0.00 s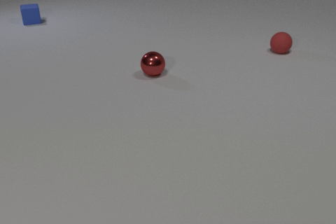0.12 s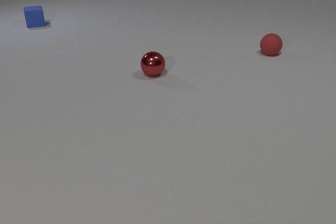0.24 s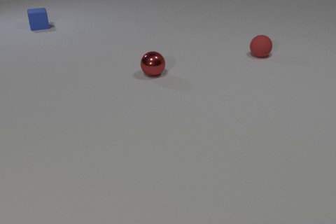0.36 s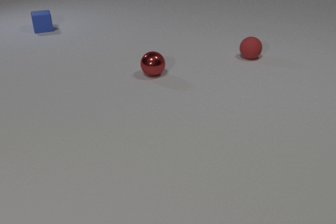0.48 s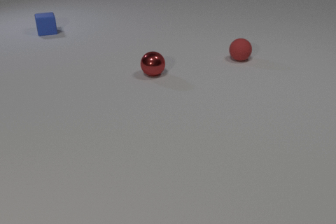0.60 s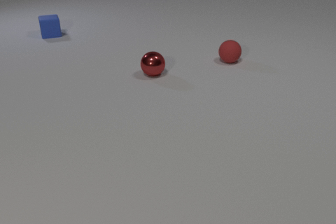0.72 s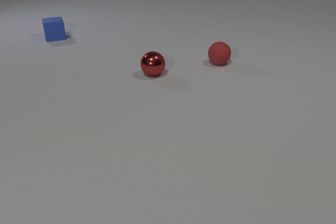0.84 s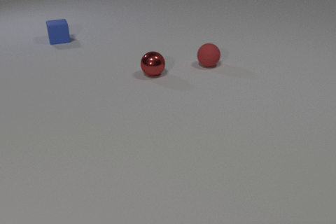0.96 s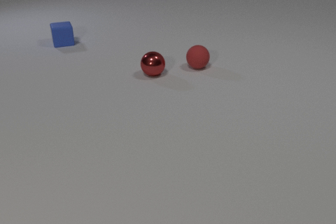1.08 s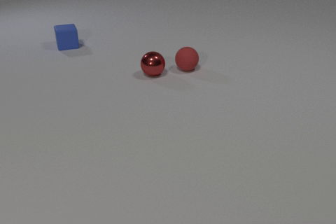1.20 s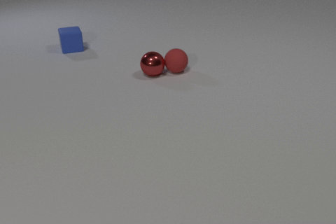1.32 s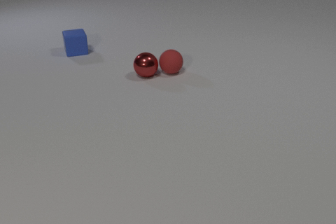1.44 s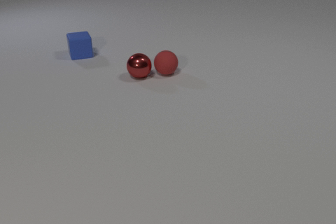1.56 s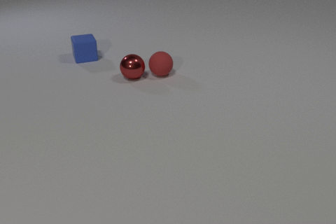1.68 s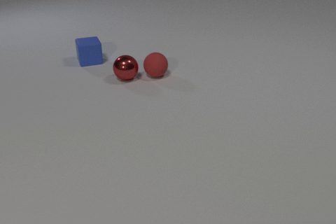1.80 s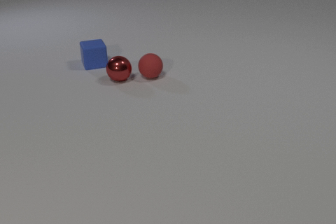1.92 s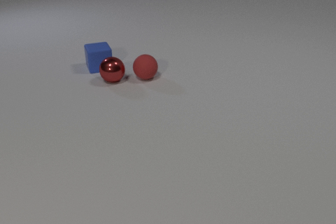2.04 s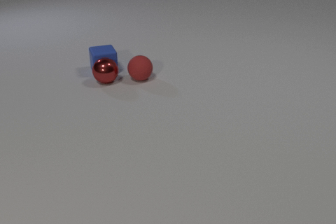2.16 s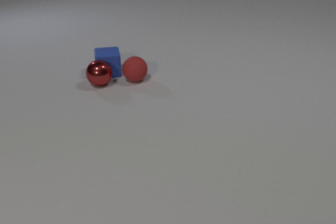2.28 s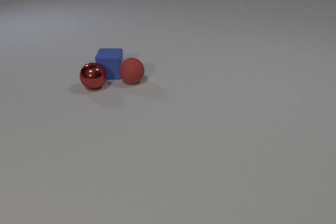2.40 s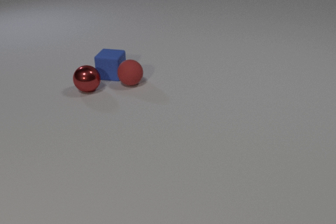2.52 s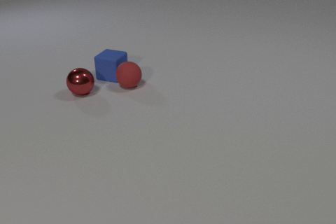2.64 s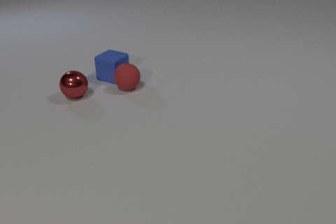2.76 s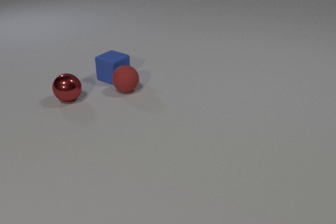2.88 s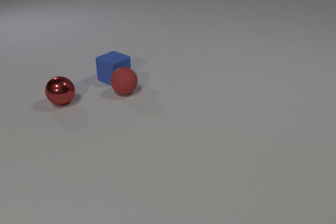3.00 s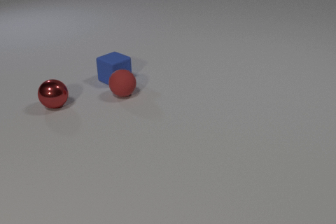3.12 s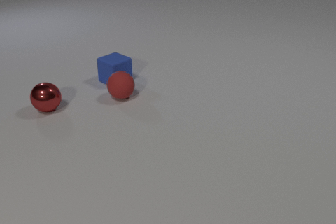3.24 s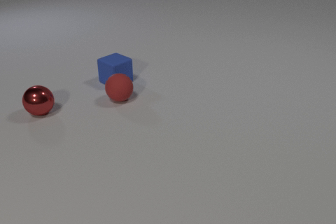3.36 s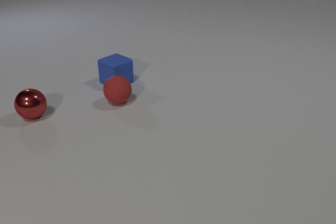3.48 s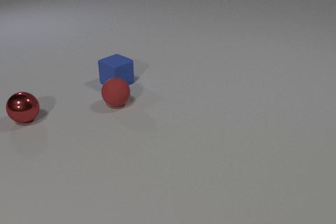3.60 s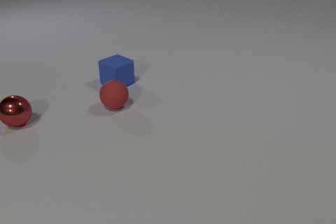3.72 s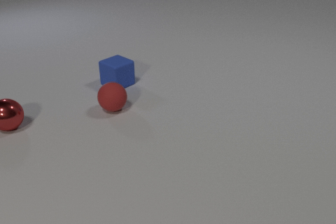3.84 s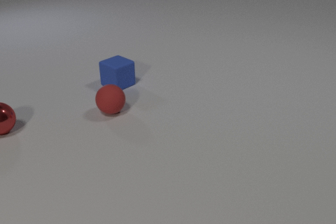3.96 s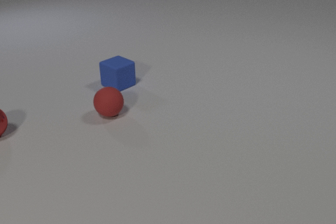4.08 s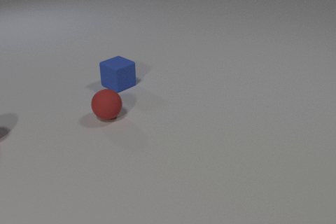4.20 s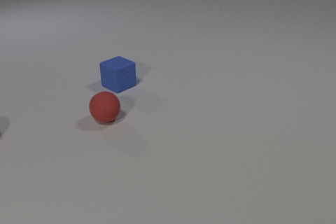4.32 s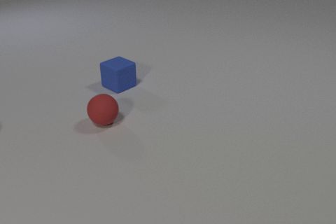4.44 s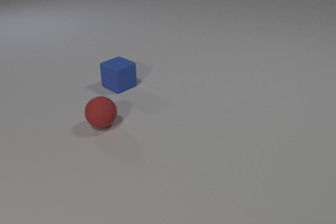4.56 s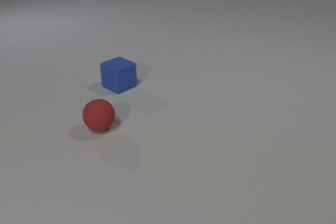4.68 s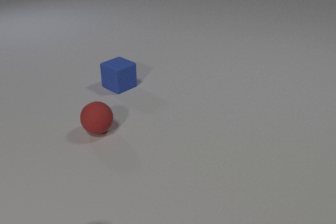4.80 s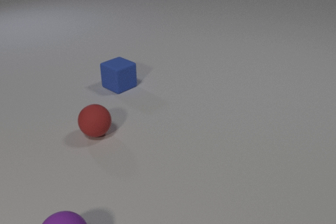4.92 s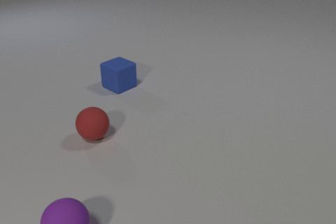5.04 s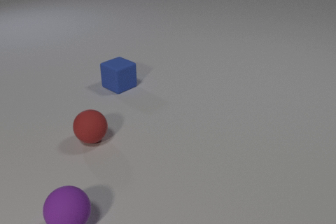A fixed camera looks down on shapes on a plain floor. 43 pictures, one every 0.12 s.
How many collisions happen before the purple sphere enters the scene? 3.
Are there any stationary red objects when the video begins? yes.
How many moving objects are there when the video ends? 2.
0.00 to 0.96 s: The red rubber sphere rolls to the left and toward the camera. The blue rubber cube slides toward the camera.
0.96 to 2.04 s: The red rubber sphere rolls to the left and toward the camera. The red metal sphere rolls to the left. The blue rubber cube slides toward the camera and to the right. The red rubber sphere and the red metal sphere collide. The red metal sphere and the blue rubber cube collide.
2.04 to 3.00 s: The red rubber sphere rolls toward the camera and to the left. The red metal sphere rolls to the left and toward the camera. The blue rubber cube slides toward the camera and to the right, spins so that its near face slides to the left, clockwise seen from above. The red rubber sphere and the blue rubber cube collide.
3.00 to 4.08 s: The red rubber sphere rolls toward the camera. The red metal sphere rolls to the left and toward the camera, leaves at the left edge. The blue rubber cube slides toward the camera.
4.08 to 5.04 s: The red rubber sphere rolls toward the camera and to the left. The purple rubber sphere comes in at the bottom edge, rolls away from the camera.
